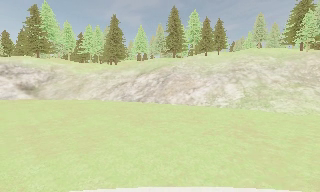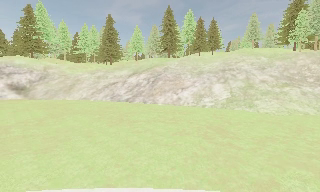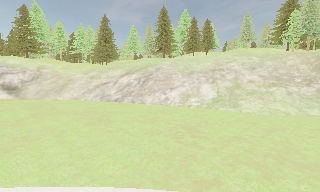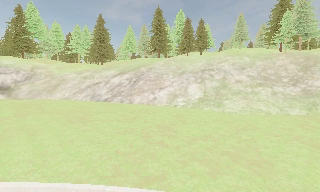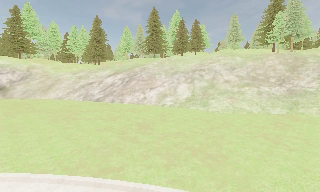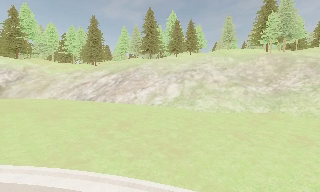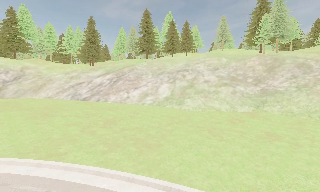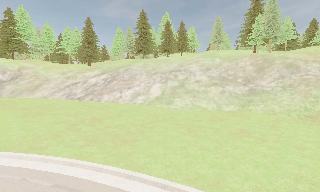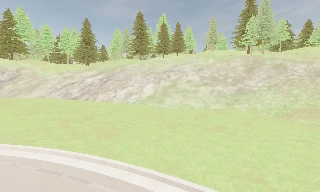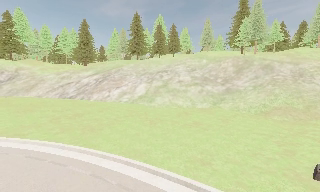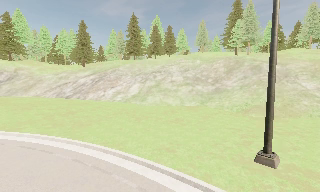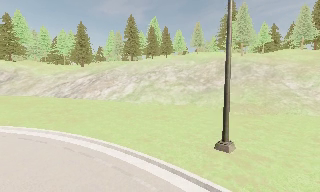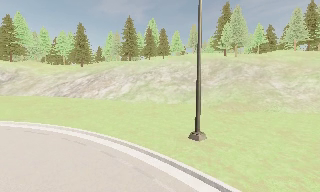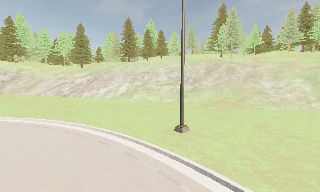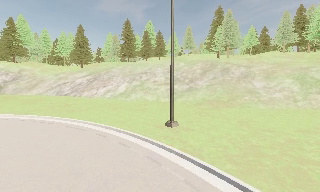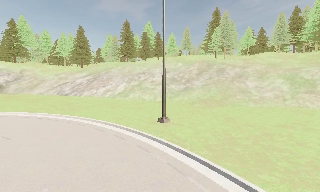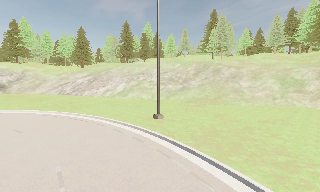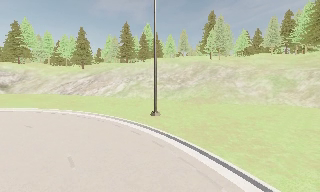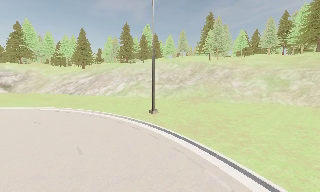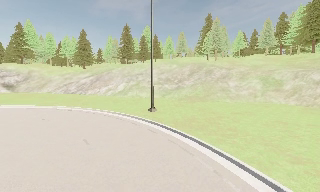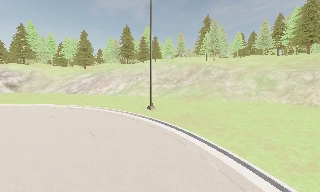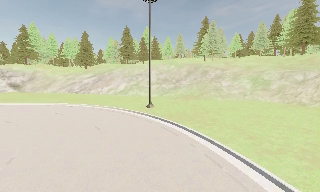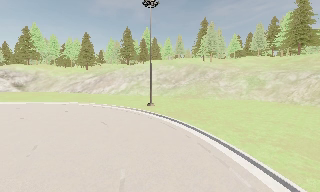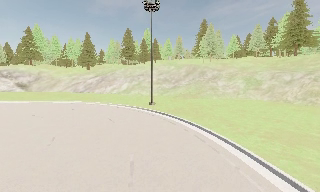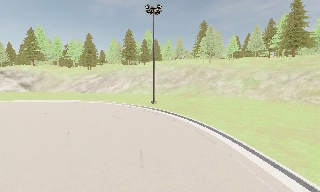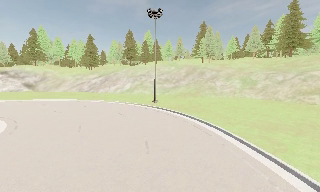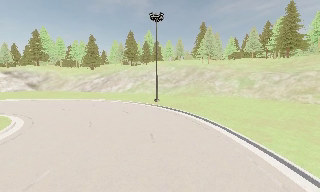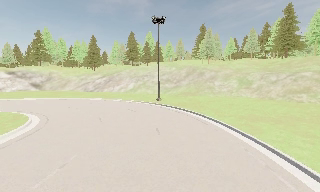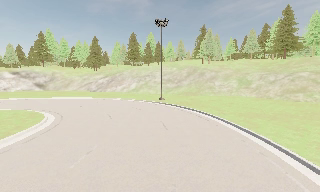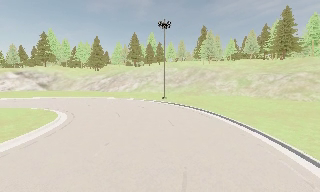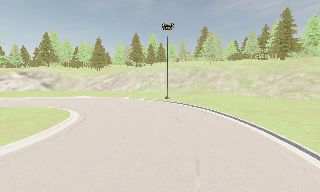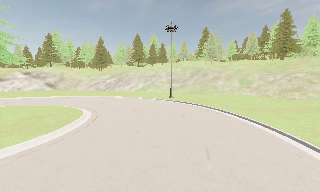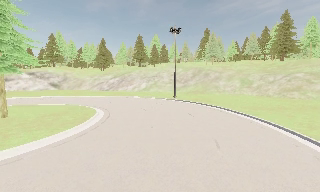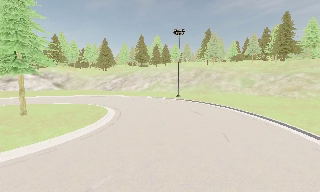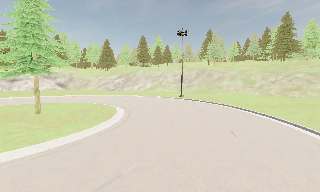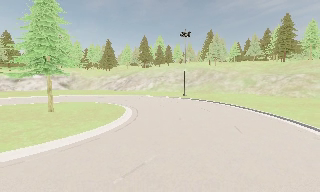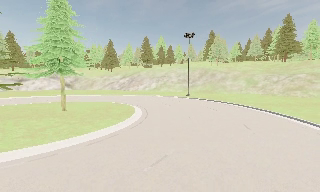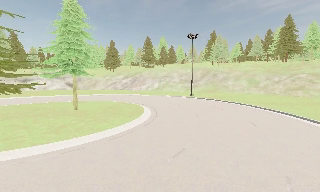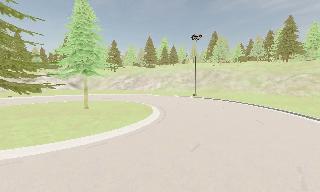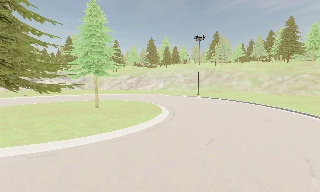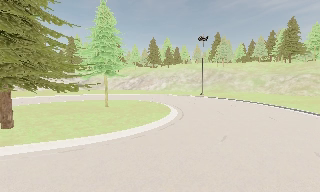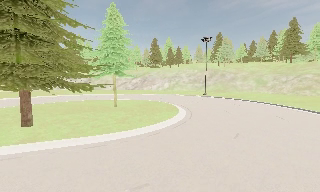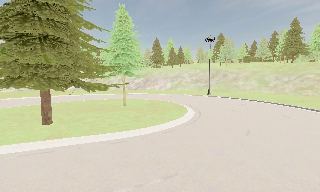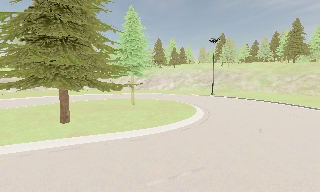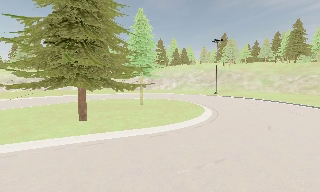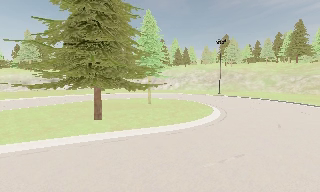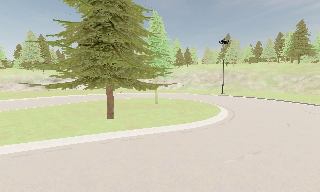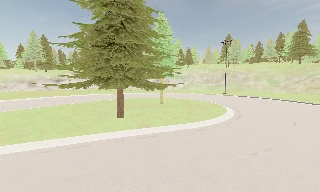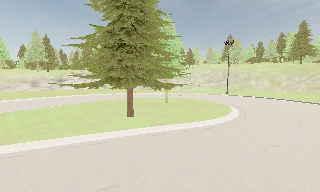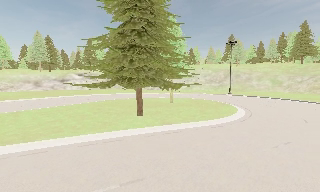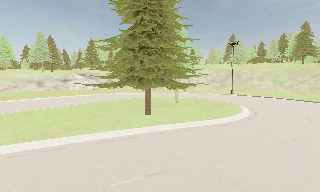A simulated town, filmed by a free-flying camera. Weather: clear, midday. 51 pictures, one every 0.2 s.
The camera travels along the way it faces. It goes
backward.
0.0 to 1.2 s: The camera travels to its right, about 8 m, so close, fixed things drift to the left.
1.2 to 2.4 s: The camera travels to its right and backward, about 8 m, so close, fixed things drift to the left.
2.4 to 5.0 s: The camera travels backward, about 14 m, so what stands in front gets smaller.
5.0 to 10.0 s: The camera travels to its left and backward, about 25 m, so close, fixed things drift to the right.
The film runs backward here.
